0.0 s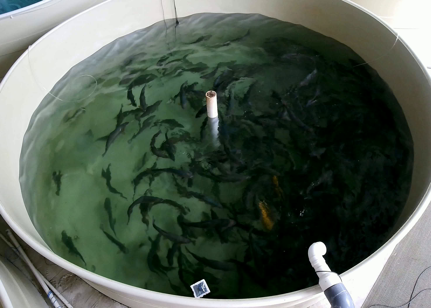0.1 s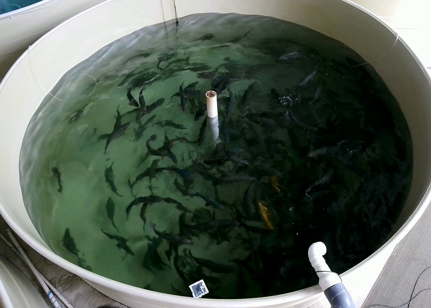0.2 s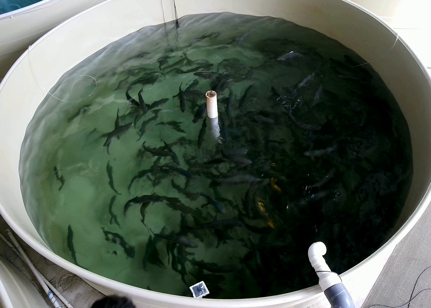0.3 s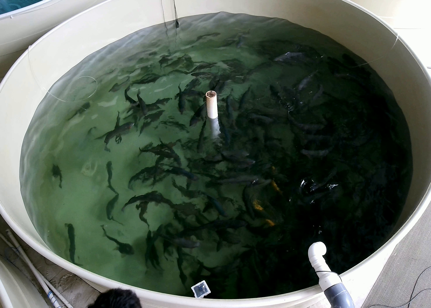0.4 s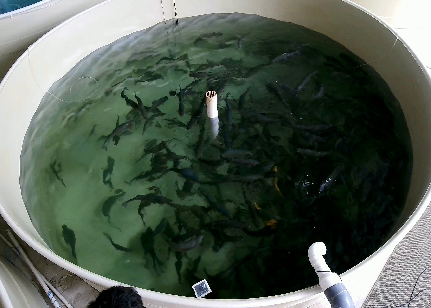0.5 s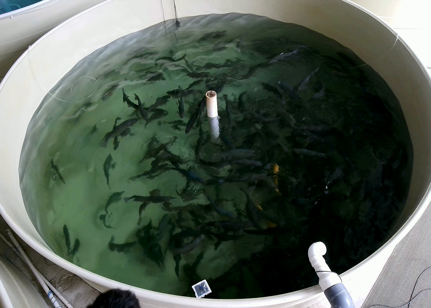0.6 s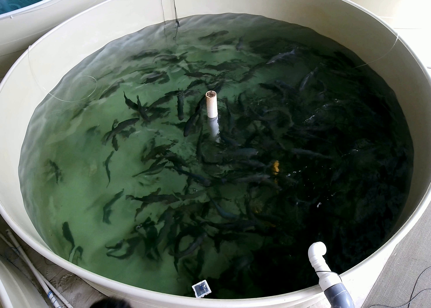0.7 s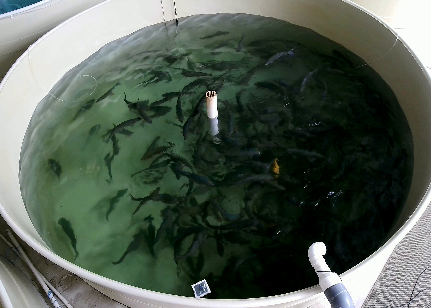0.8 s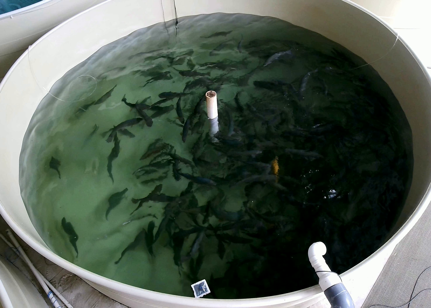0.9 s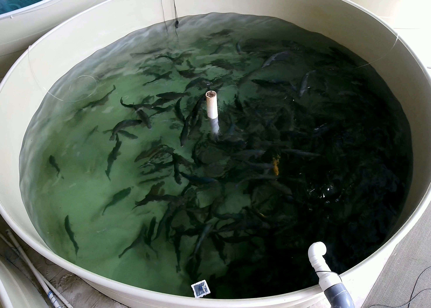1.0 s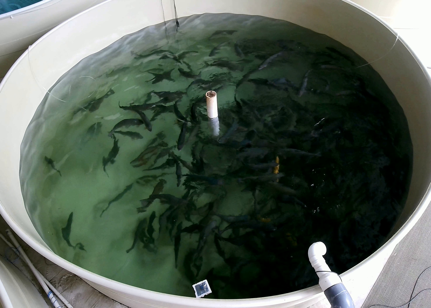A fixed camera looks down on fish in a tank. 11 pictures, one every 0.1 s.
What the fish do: Foraging.
